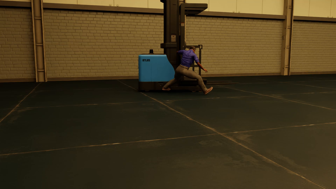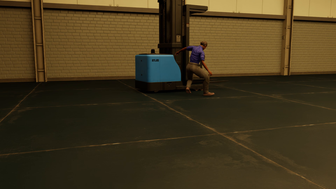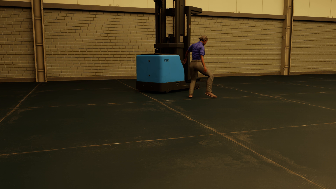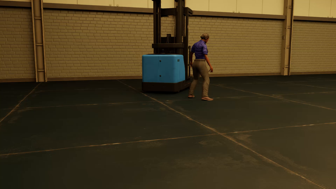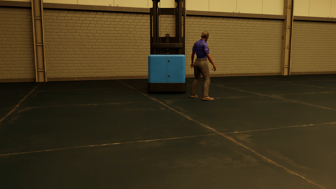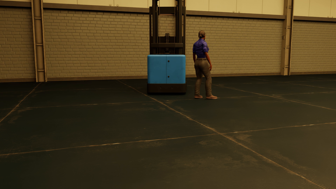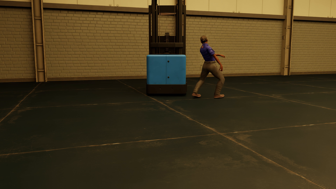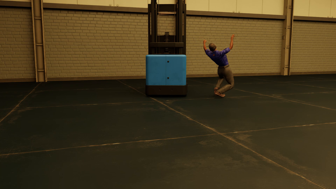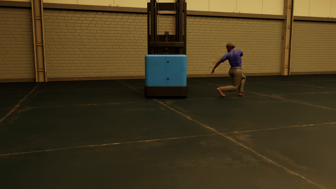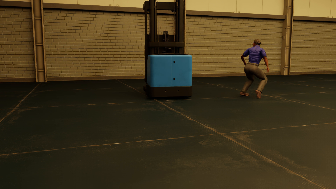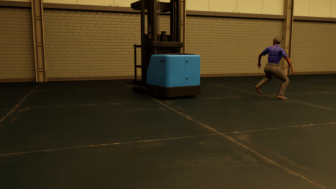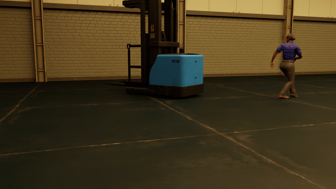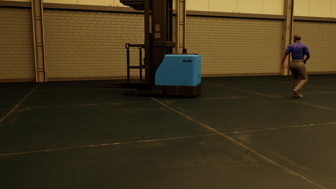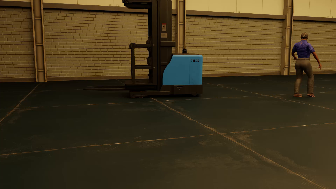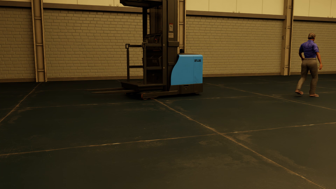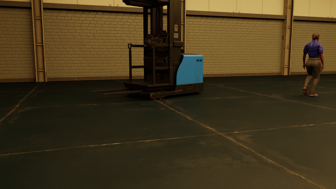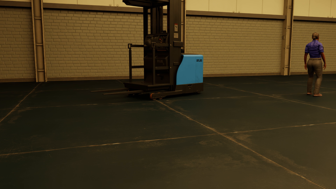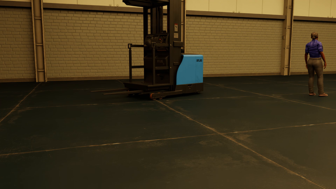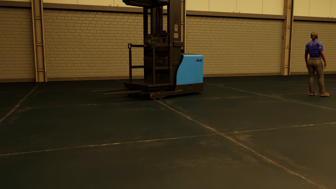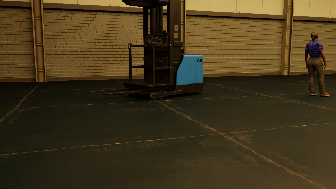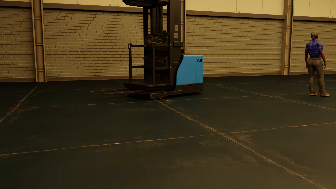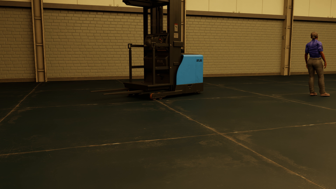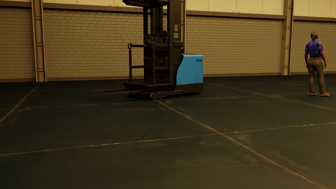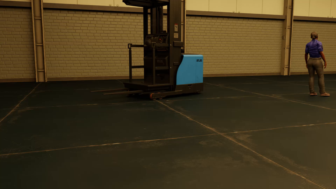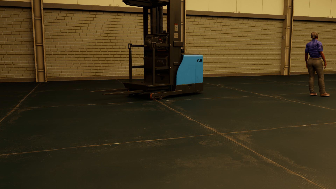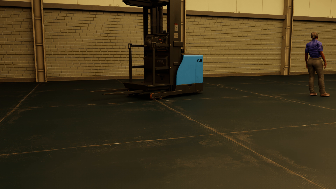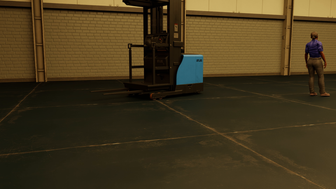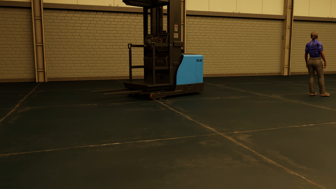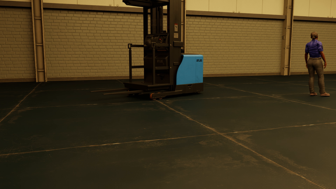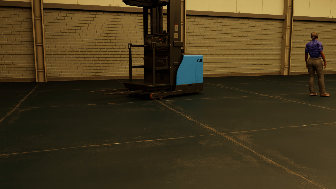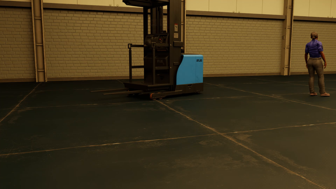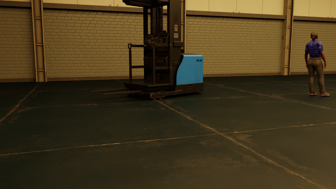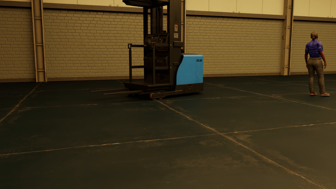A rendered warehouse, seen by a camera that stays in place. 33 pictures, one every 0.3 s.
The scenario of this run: Near miss between a forklift and a person.
